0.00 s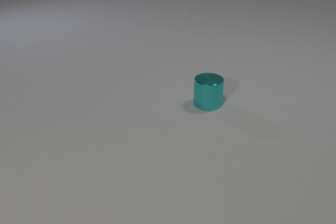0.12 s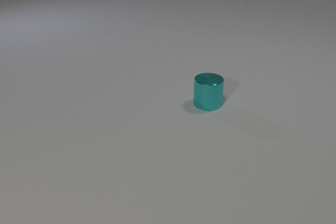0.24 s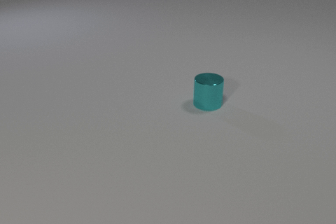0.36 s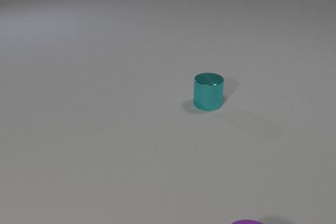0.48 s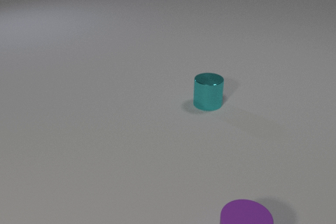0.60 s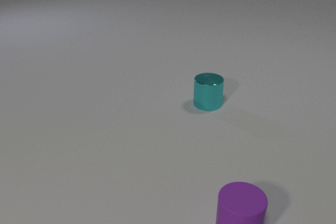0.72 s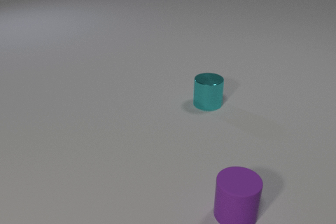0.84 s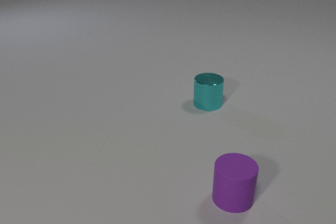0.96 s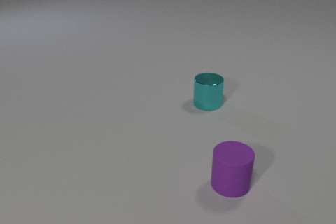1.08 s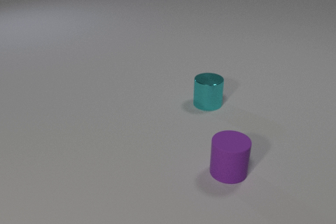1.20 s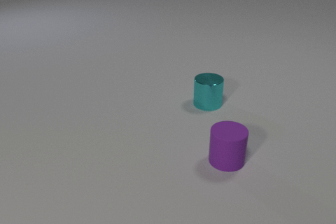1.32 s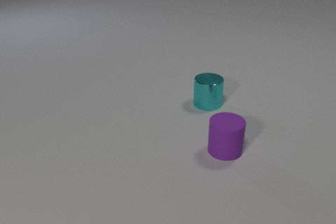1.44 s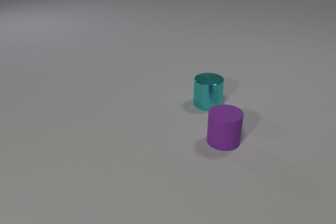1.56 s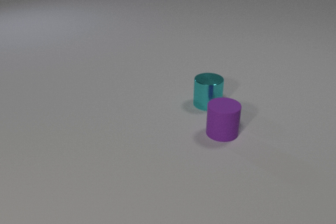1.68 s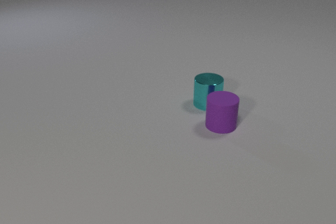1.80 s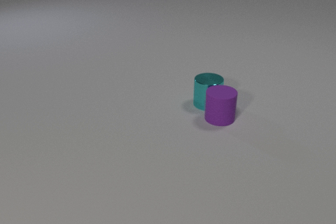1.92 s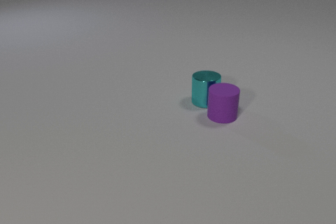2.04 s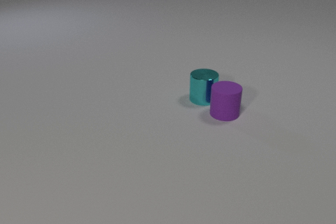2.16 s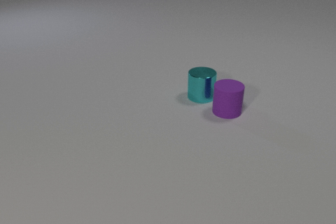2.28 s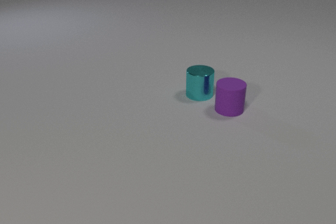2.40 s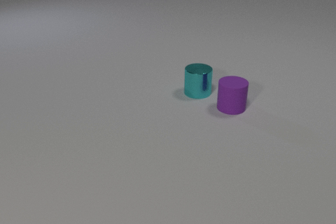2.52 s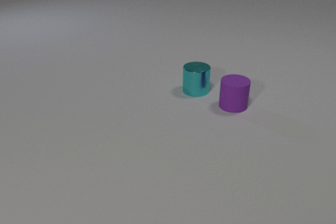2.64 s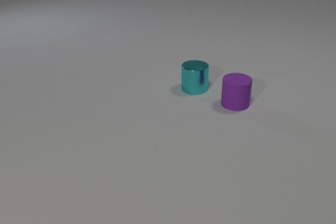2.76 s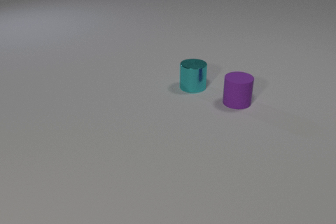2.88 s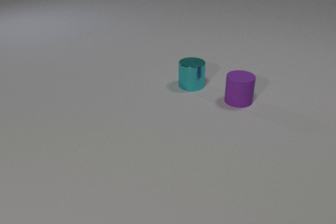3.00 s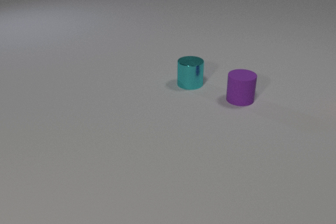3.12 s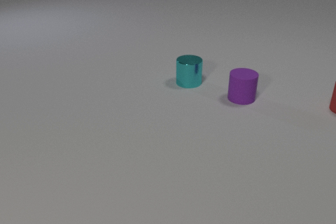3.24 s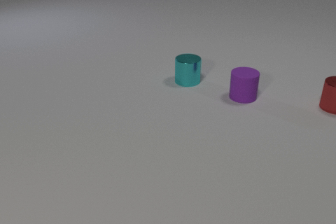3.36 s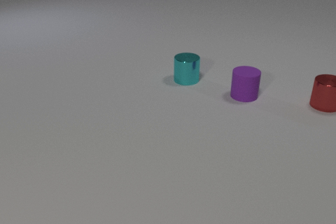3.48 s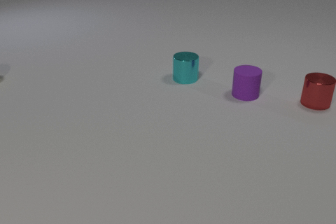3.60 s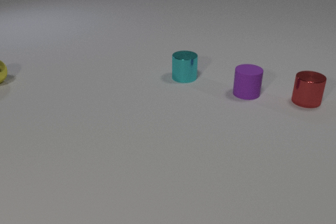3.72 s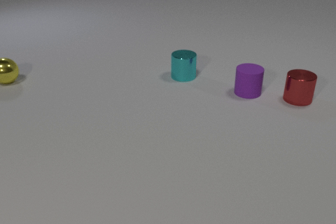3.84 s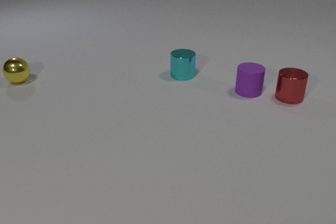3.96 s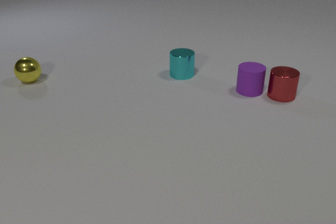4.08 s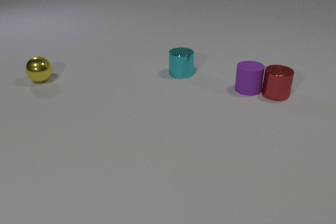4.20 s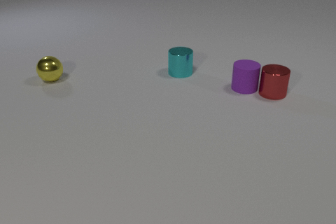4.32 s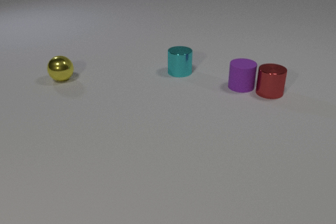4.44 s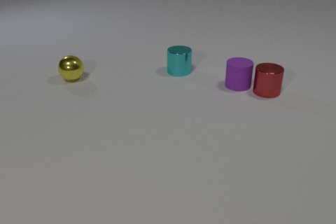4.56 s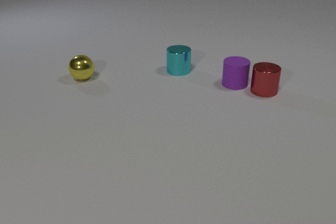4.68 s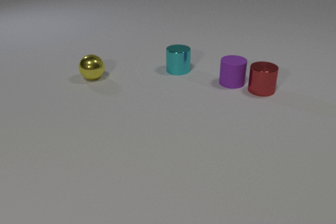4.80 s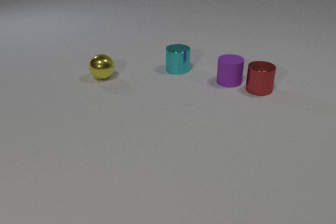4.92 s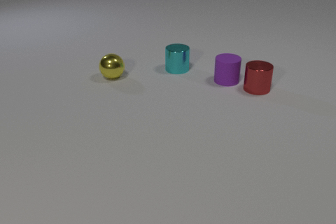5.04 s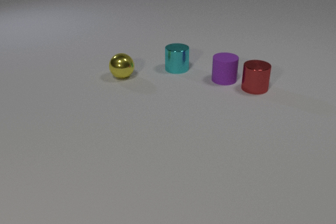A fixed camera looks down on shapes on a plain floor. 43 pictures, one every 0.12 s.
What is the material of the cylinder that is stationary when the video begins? metal.
What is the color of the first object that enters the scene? purple.
How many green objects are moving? 0.
0.00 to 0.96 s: The purple rubber cylinder comes in at the bottom edge, slides away from the camera.
0.96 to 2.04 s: The purple rubber cylinder slides away from the camera. The cyan metal cylinder slides away from the camera. The purple rubber cylinder and the cyan metal cylinder collide.
2.04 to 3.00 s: The purple rubber cylinder slides away from the camera and to the right. The cyan metal cylinder slides away from the camera and to the left.
3.00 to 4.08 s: The purple rubber cylinder slides away from the camera. The cyan metal cylinder slides away from the camera. The red metal cylinder comes in at the right edge, slides to the left. The yellow metal sphere comes in at the left edge, rolls to the right. The purple rubber cylinder and the red metal cylinder collide.
4.08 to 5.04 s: The purple rubber cylinder slides to the left and away from the camera. The cyan metal cylinder slides away from the camera. The red metal cylinder slides to the left and away from the camera. The yellow metal sphere rolls to the right.
